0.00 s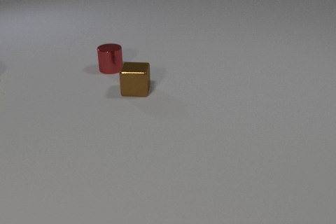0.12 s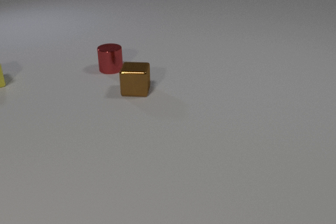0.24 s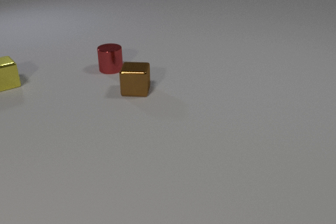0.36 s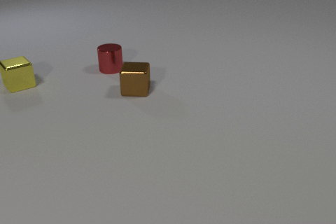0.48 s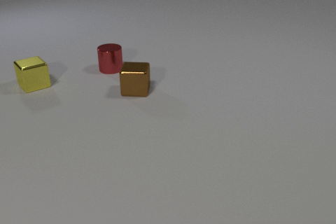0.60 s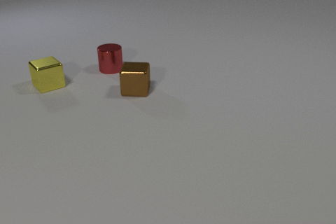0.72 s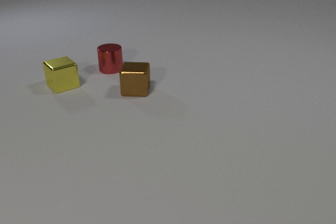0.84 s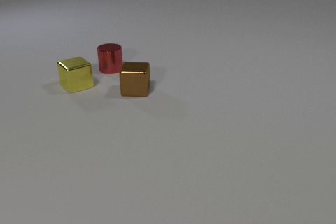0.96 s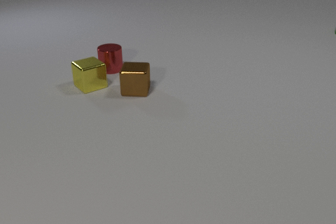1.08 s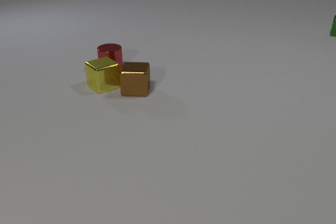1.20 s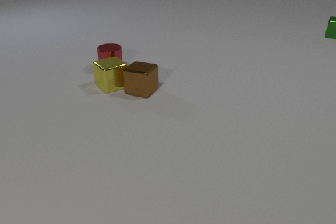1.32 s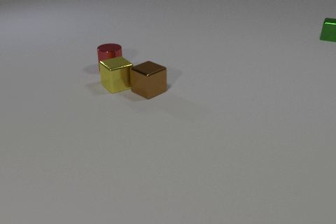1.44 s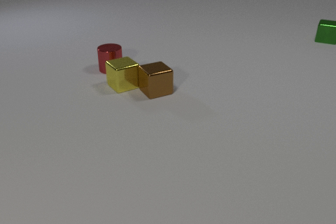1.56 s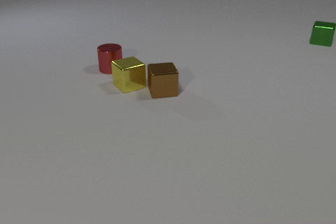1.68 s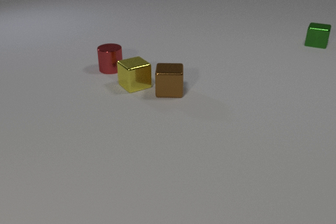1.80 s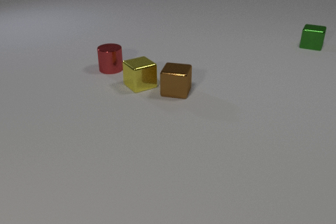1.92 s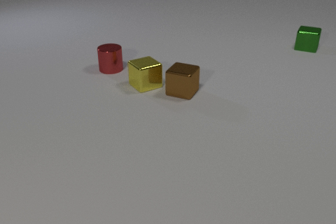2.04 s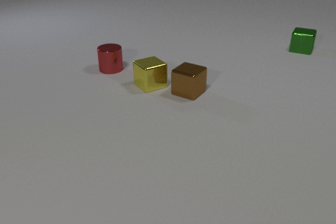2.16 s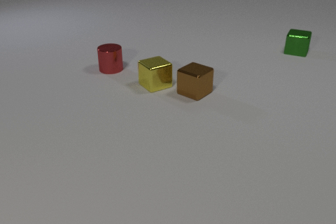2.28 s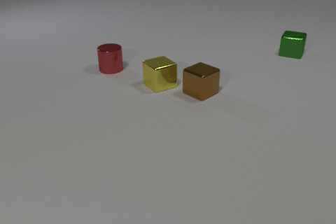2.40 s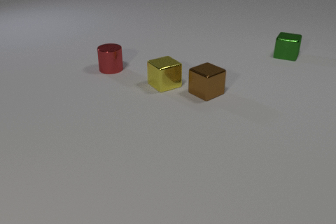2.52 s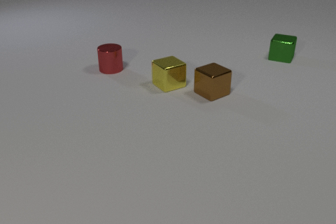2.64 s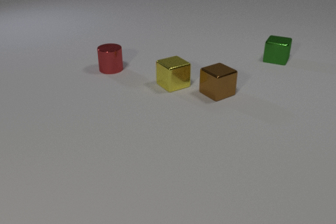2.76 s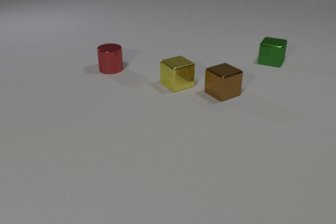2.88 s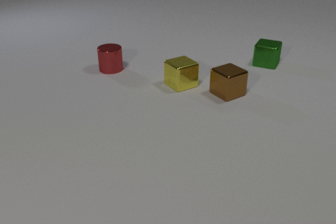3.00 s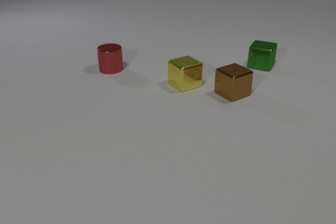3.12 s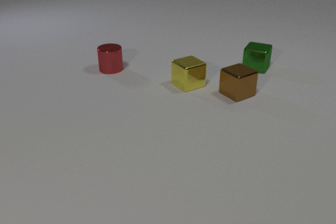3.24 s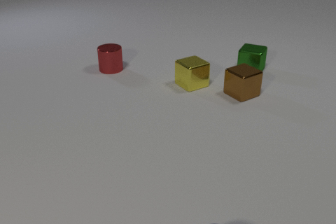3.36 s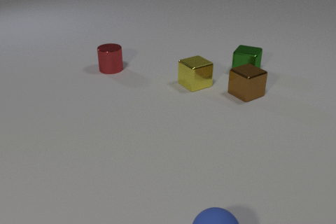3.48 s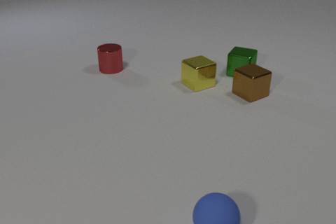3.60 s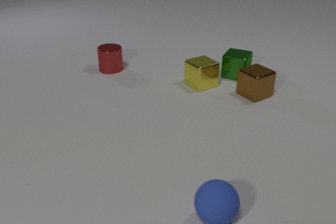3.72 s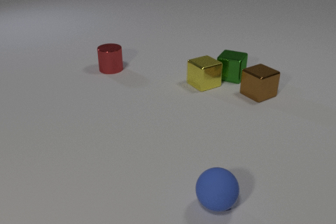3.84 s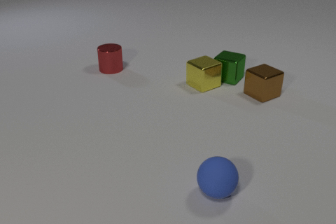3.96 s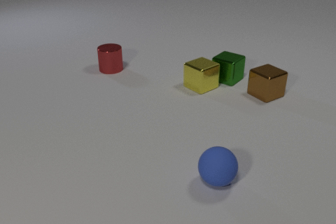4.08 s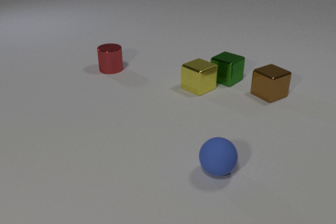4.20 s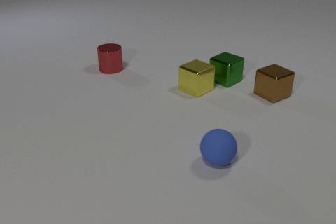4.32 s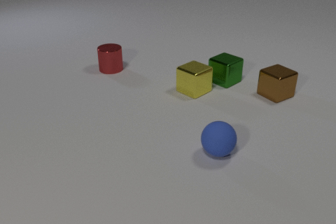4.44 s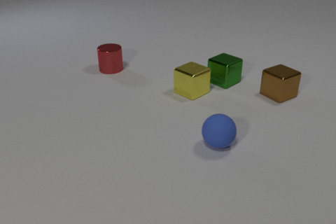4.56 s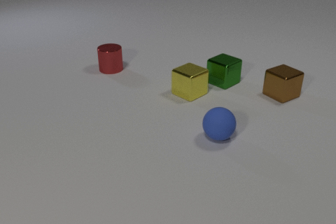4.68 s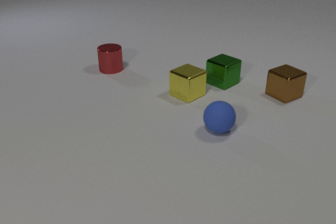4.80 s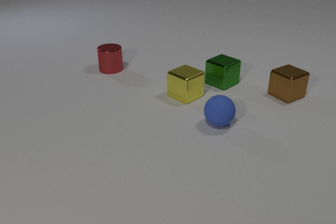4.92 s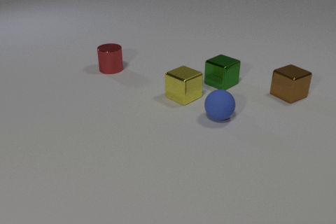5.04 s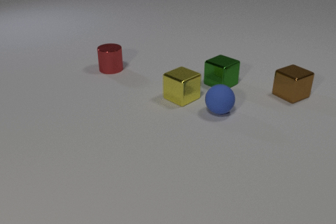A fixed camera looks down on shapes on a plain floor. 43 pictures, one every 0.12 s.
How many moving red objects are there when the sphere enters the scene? 0.
What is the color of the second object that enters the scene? green.
How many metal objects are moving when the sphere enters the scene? 3.
0.00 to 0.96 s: The yellow metal cube comes in at the left edge, slides to the right.
0.96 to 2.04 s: The yellow metal cube slides to the right. The brown metal cube slides to the right, spins so that its near face slides to the left, clockwise seen from above. The green metal cube slides toward the camera and to the left. The yellow metal cube and the brown metal cube collide.
2.04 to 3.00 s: The yellow metal cube slides to the right. The brown metal cube slides to the right, spins clockwise seen from above by about 30 degrees, its near face sliding to the left. The green metal cube slides toward the camera and to the left.
3.00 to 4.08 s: The yellow metal cube slides to the right and toward the camera. The brown metal cube slides to the right. The green metal cube slides toward the camera and to the left. The blue rubber sphere comes in at the bottom edge, rolls away from the camera. The yellow metal cube and the green metal cube collide.
4.08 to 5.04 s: The yellow metal cube slides toward the camera and to the left. The brown metal cube slides to the right. The green metal cube slides toward the camera and to the left. The blue rubber sphere rolls away from the camera.
